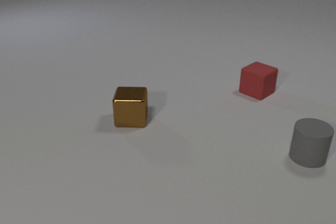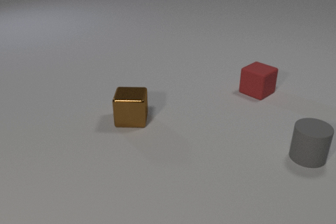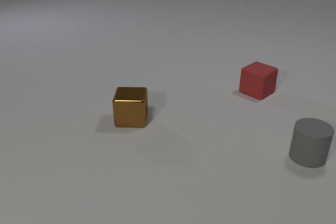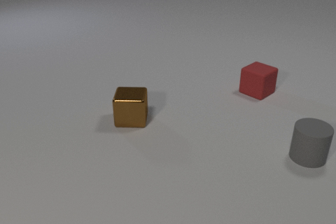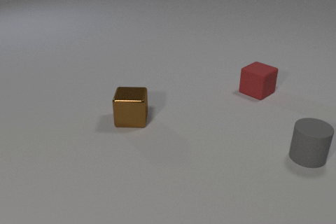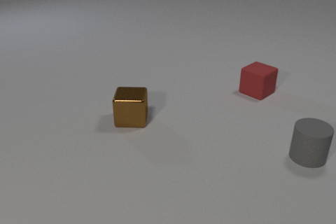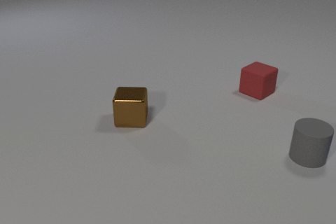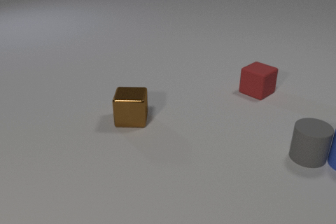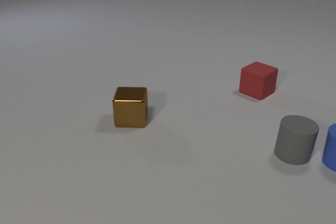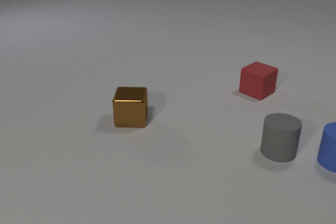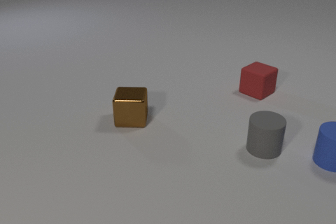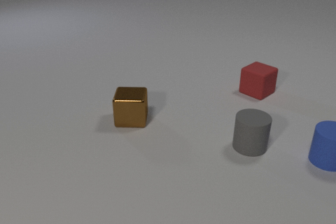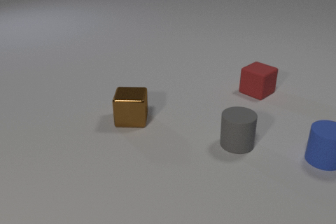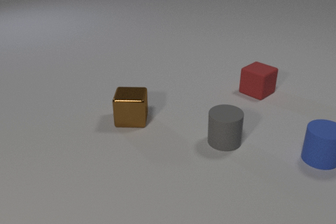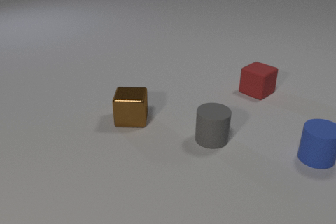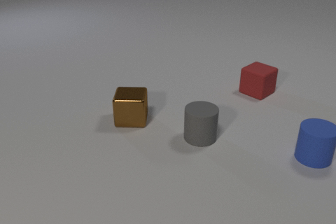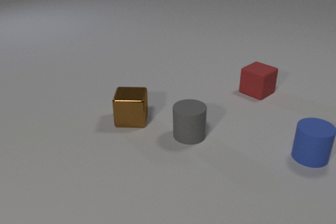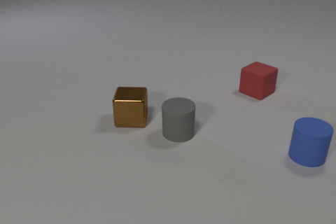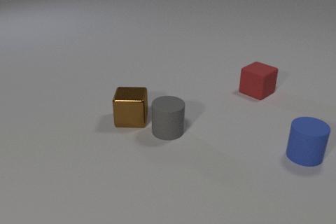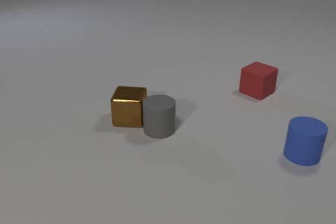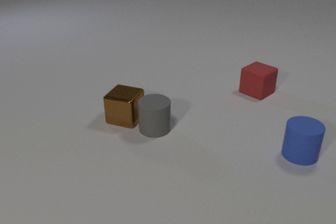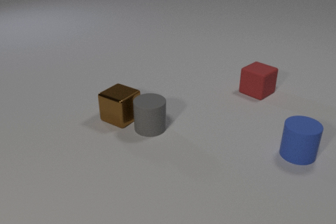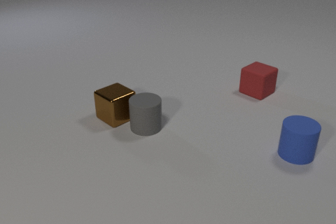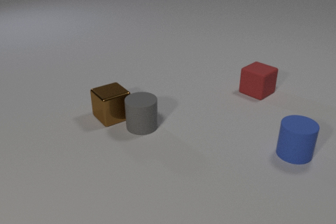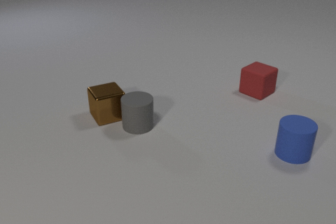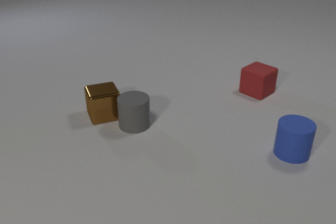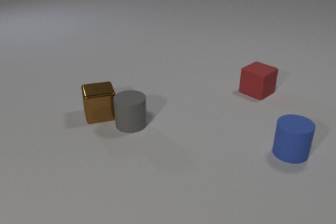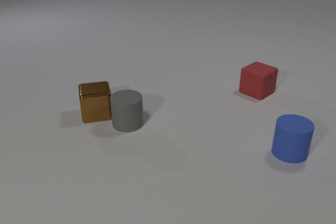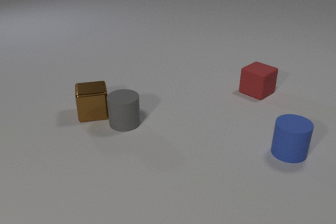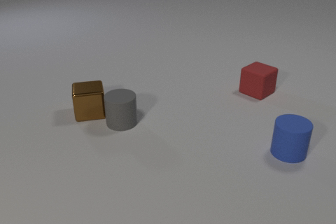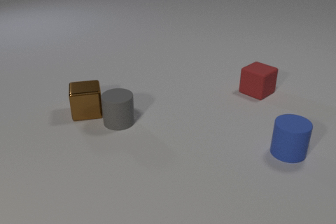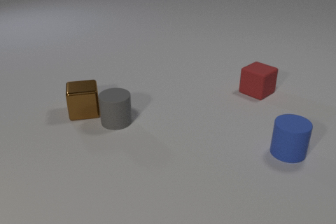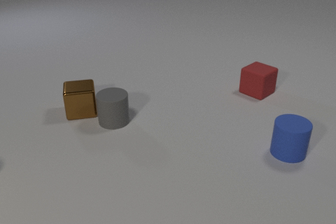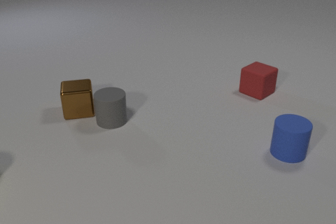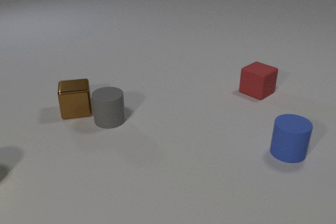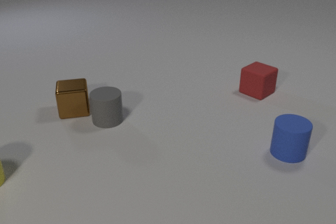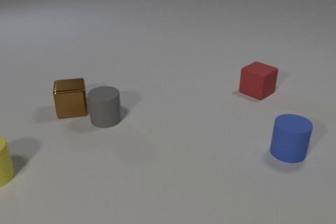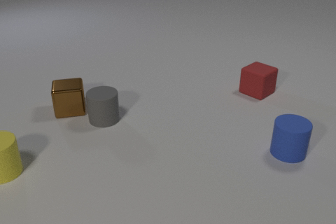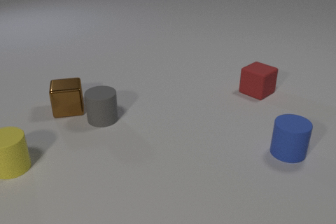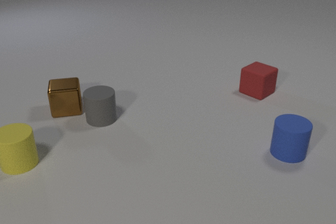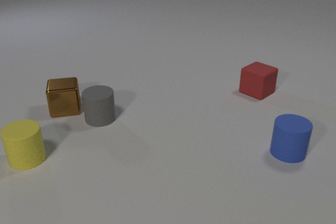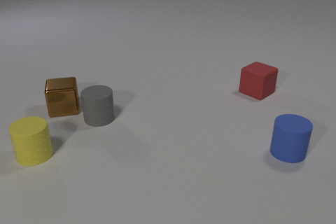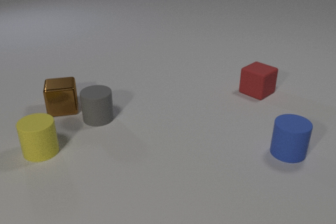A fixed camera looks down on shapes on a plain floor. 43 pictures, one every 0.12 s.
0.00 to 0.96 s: The blue rubber cylinder comes in at the right edge, slides to the left. The gray rubber cylinder slides to the left. The blue rubber cylinder and the gray rubber cylinder collide.
0.96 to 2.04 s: The blue rubber cylinder slides to the left. The gray rubber cylinder slides to the left.
2.04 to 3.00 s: The blue rubber cylinder slides to the left. The gray rubber cylinder slides to the left. The brown metal cube slides to the left and away from the camera, spins so that its near face slides to the left, clockwise seen from above. The gray rubber cylinder and the brown metal cube collide.
3.00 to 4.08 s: The gray rubber cylinder slides to the left and away from the camera. The brown metal cube slides to the left and away from the camera.
4.08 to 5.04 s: The gray rubber cylinder slides to the left. The brown metal cube slides to the left and away from the camera. The yellow rubber cylinder comes in at the left edge, slides to the right and away from the camera.
What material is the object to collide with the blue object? rubber.
What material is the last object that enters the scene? rubber.
How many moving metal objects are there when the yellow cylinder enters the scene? 1.
